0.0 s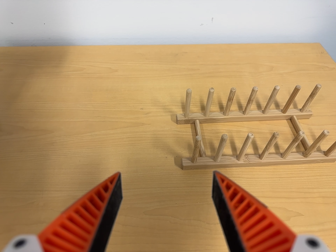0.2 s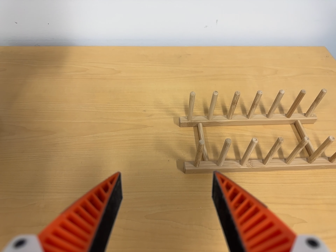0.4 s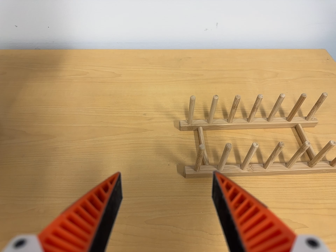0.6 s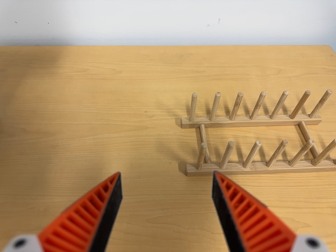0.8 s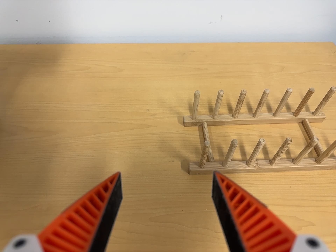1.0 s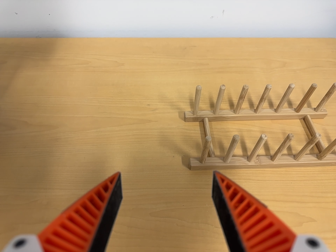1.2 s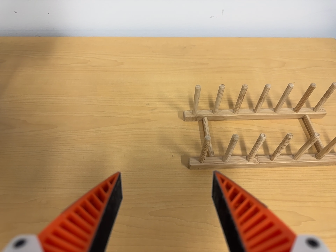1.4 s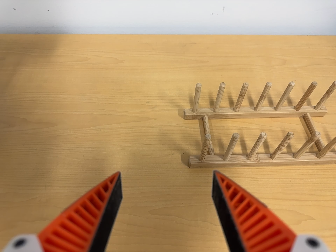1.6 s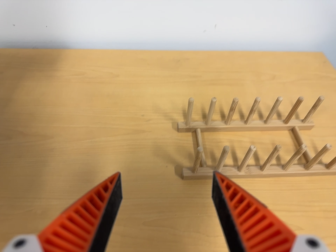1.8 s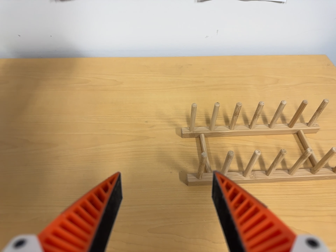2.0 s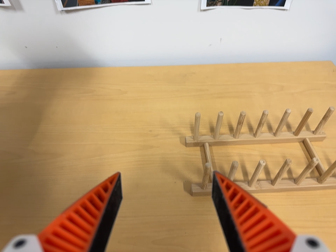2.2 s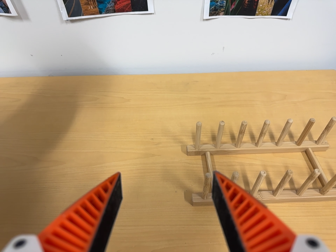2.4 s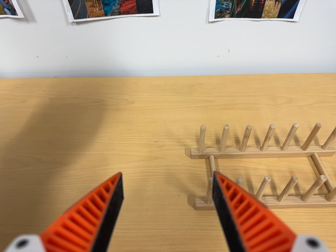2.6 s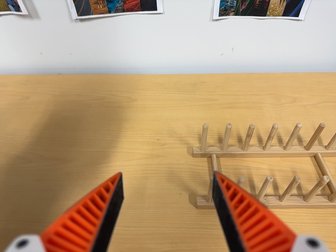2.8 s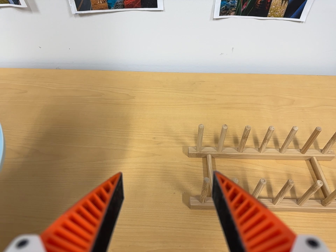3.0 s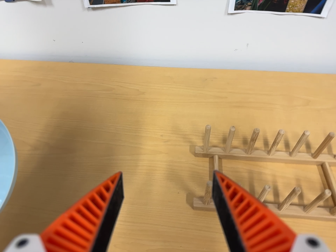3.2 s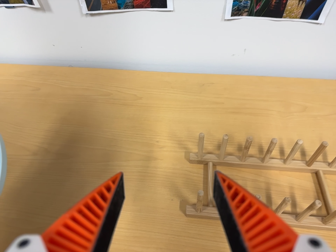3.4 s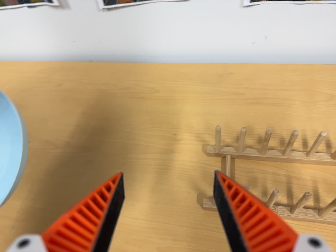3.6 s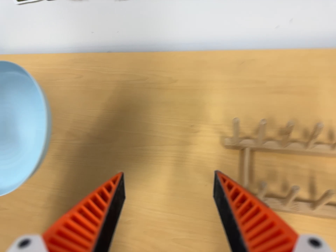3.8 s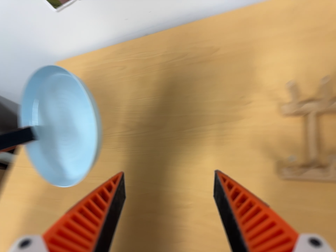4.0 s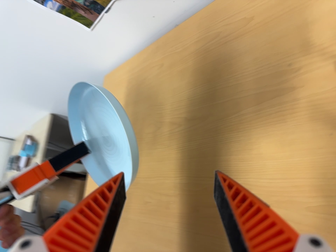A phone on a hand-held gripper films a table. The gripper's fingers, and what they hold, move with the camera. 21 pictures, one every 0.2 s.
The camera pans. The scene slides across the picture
to the right.
0.0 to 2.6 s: The camera shifts only a little, or ends up much as it began.
2.6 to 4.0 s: The camera pans to its left by about 45 degrees. It travels to its right and toward the top of its view, about 16 cm. Its aim tips toward the bottom of its view by about 20 degrees. It rolls about its line of sight by about 20 degrees, and the scene rotates counterclockwise.
The film runs forward here.
